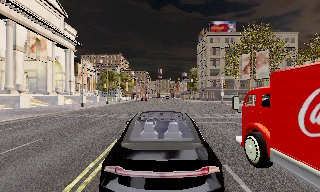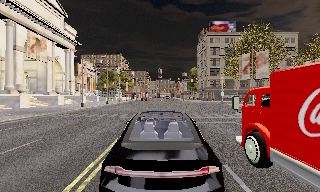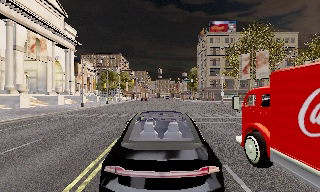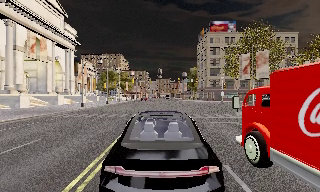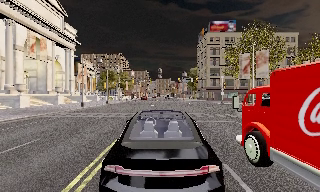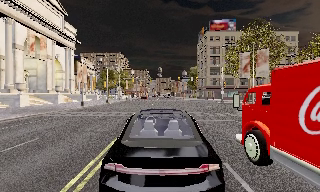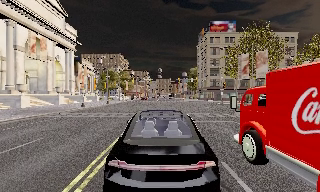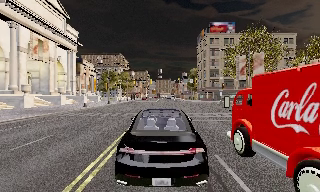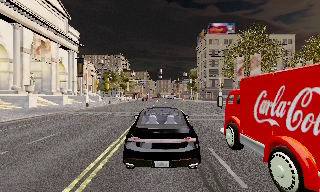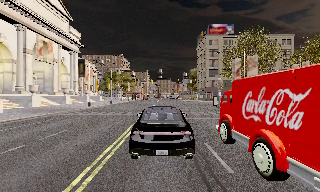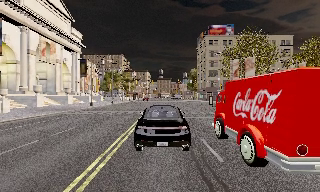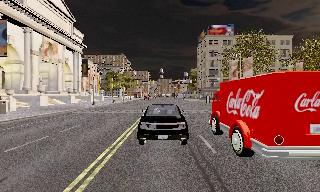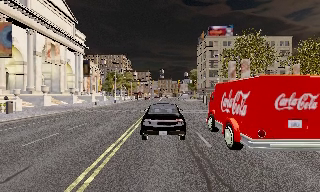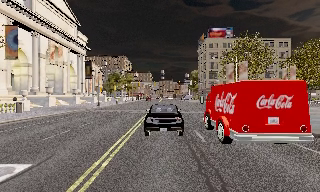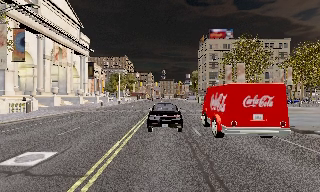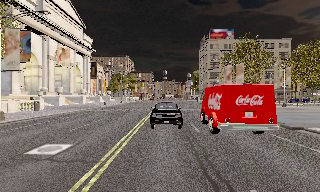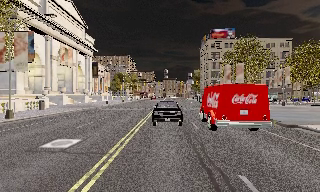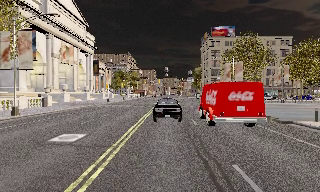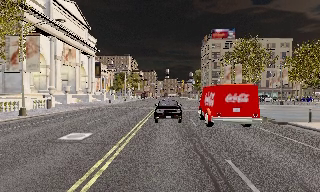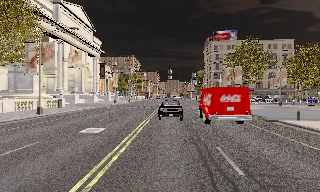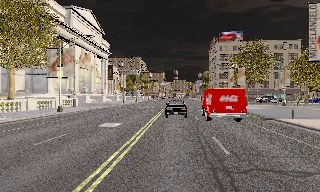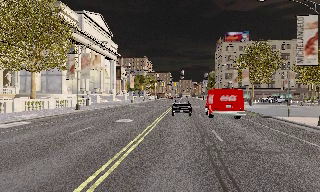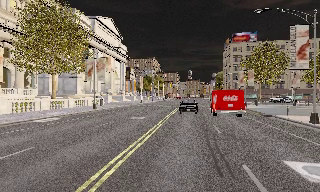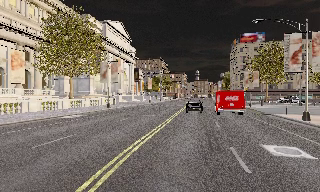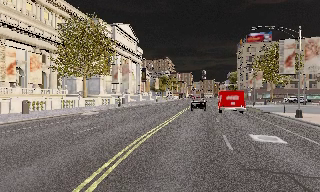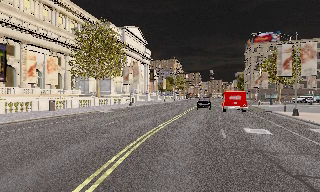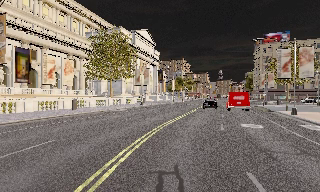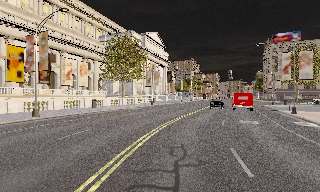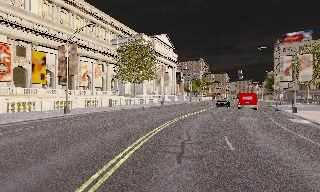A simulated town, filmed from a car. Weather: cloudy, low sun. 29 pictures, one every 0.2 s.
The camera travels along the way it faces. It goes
backward.
0.0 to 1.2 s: The camera shifts only a little, or ends up much as it began.
1.2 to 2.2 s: The camera travels backward, about 3 m, so what stands in front gets smaller.
2.2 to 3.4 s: The camera travels backward, about 4 m, so what stands in front gets smaller. It loses speed.
3.4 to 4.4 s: The camera travels backward, about 7 m, so what stands in front gets smaller. It gains speed.
4.4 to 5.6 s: The camera swings to its left by about 15 degrees, and the scene slides to the right. It travels backward, about 11 m, so what stands in front gets smaller.
The film runs backward here.
